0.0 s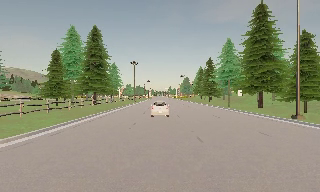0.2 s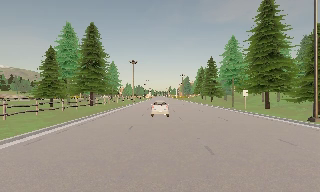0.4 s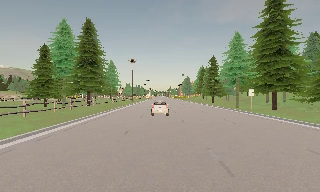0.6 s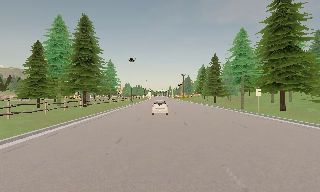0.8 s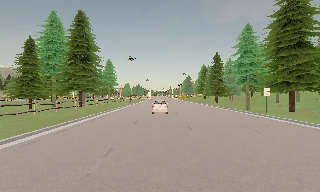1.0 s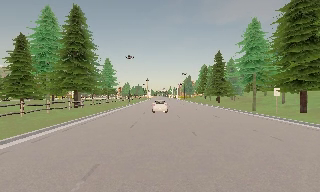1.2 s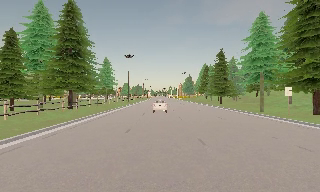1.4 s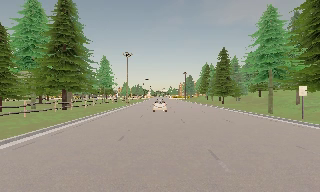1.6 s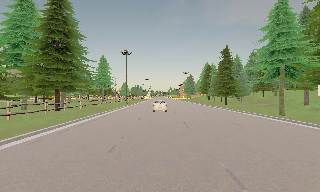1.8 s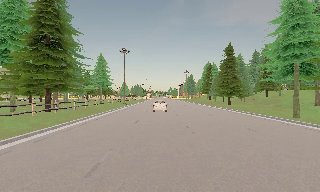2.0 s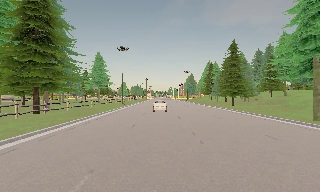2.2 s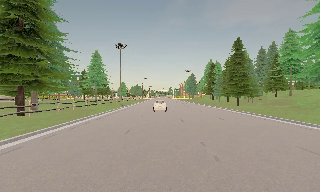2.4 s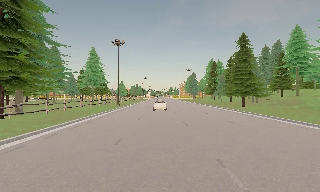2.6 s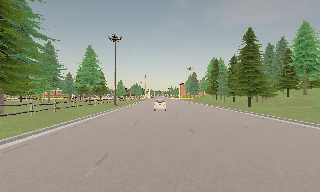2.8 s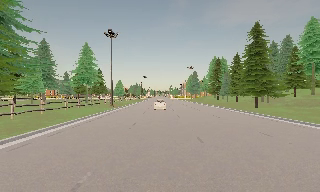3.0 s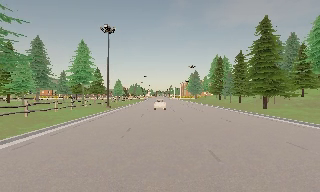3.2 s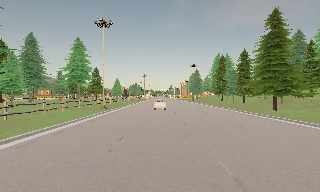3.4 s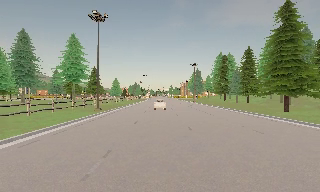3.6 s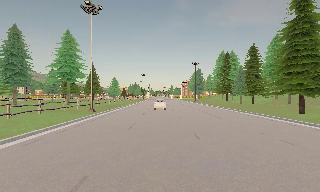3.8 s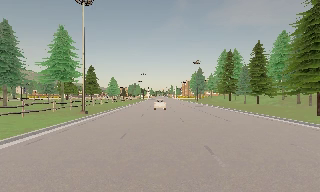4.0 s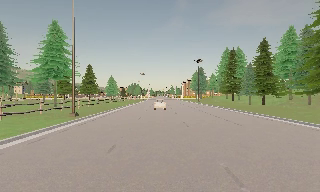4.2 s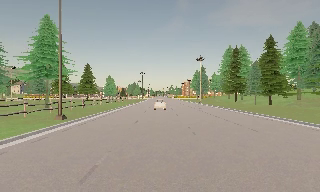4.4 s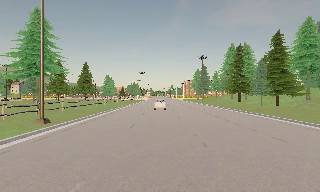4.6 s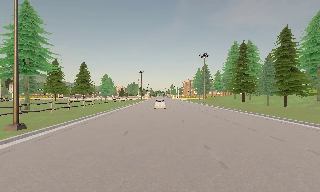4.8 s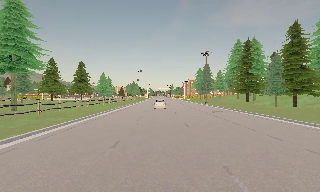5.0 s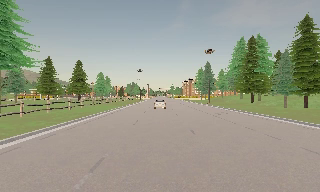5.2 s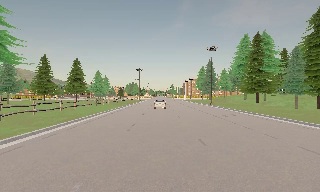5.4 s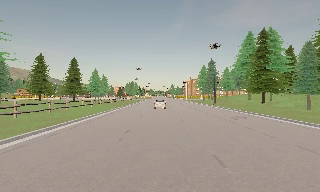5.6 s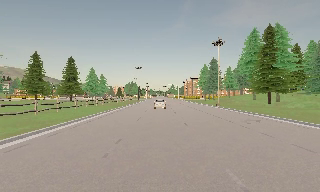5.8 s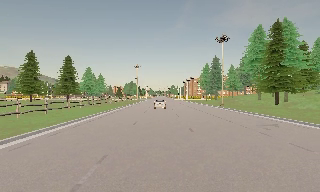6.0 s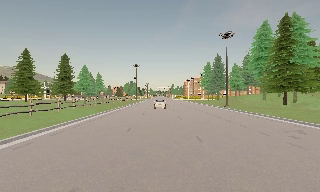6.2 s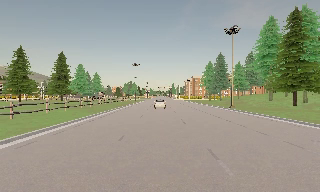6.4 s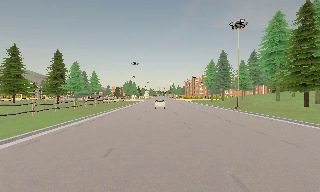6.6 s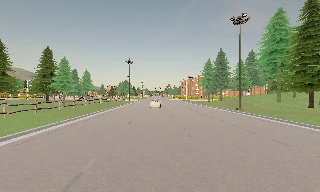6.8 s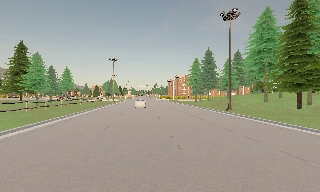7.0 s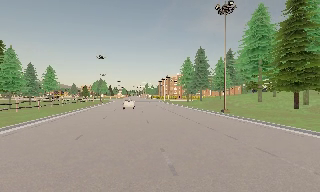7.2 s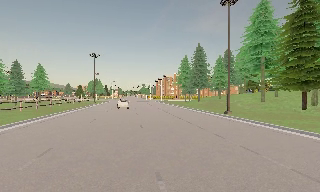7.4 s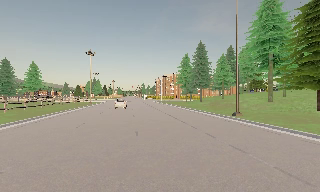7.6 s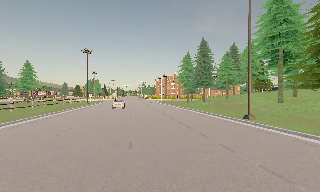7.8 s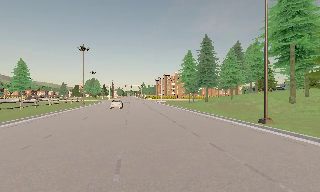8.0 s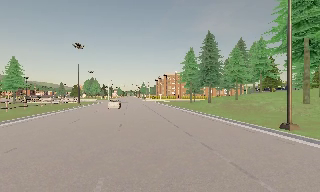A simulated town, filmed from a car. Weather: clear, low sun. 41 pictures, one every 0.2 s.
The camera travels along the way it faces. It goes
forward.
0.0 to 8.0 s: The camera swings to its right by about 10 degrees, and the scene slides to the left. It travels forward, about 70 m, so what stands in front looms larger.
The film runs forward here.
